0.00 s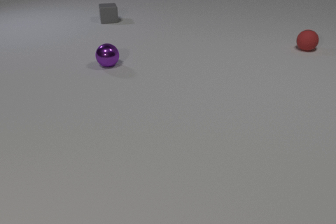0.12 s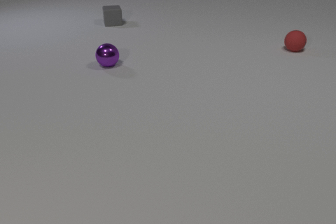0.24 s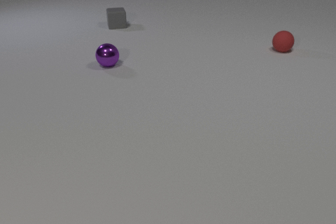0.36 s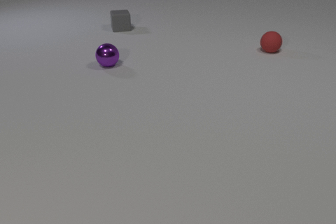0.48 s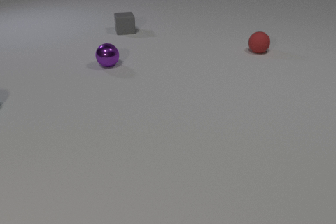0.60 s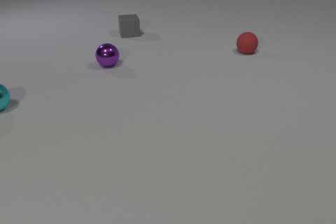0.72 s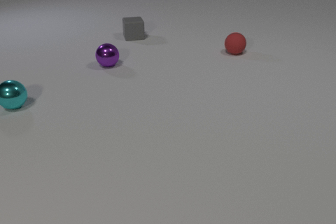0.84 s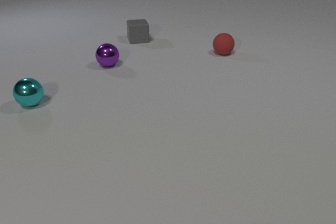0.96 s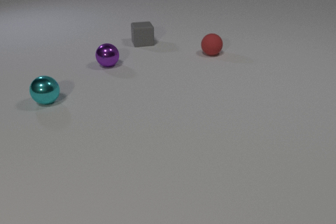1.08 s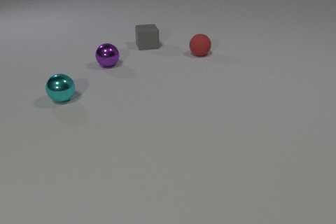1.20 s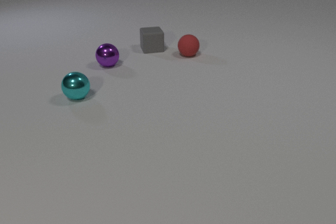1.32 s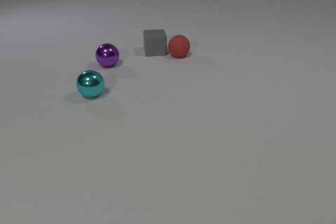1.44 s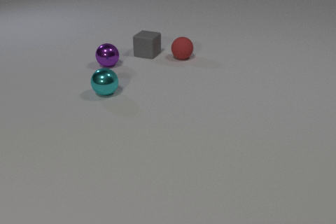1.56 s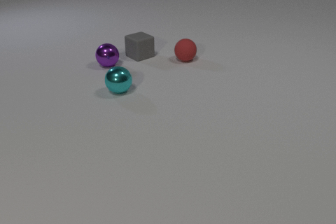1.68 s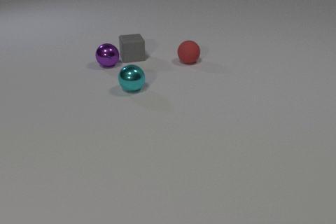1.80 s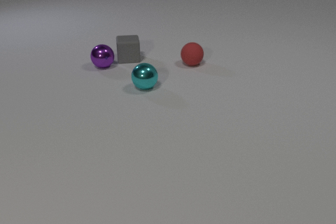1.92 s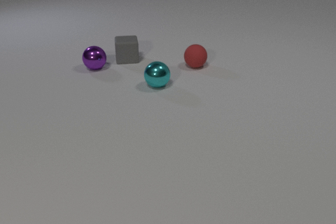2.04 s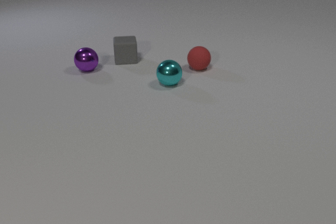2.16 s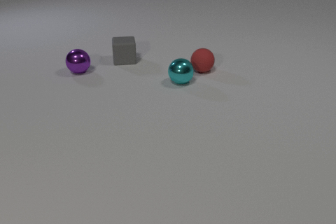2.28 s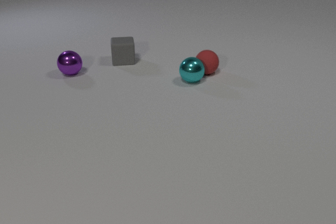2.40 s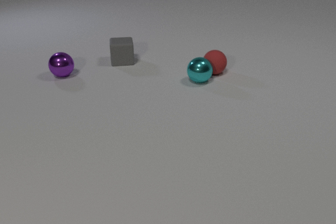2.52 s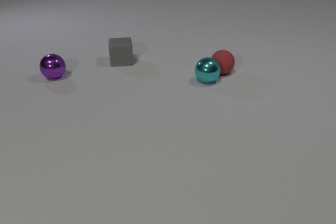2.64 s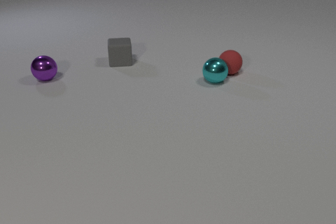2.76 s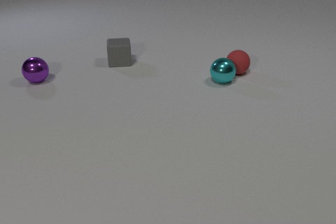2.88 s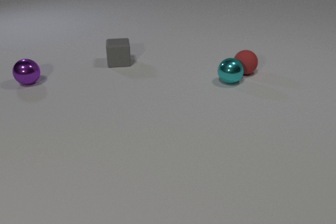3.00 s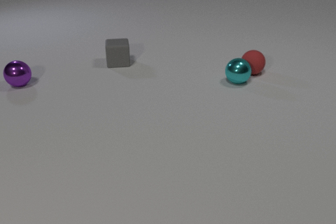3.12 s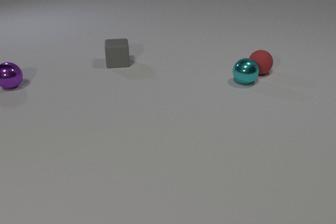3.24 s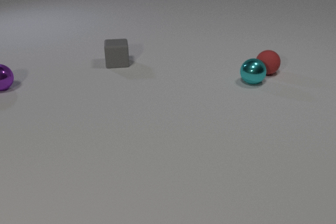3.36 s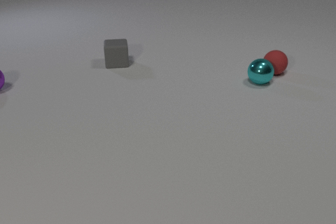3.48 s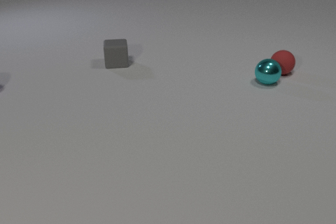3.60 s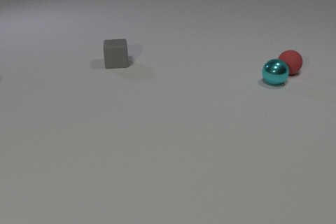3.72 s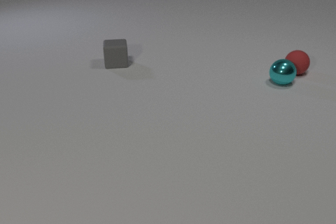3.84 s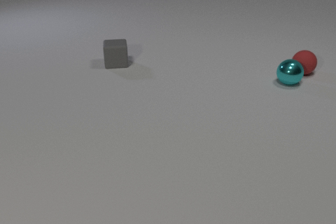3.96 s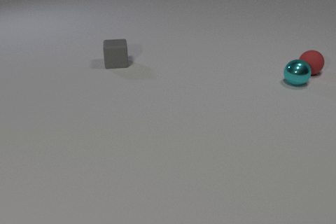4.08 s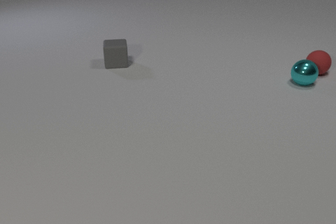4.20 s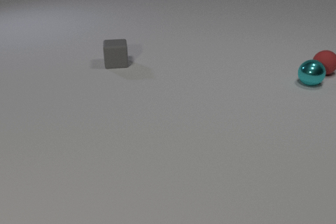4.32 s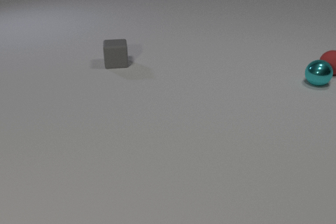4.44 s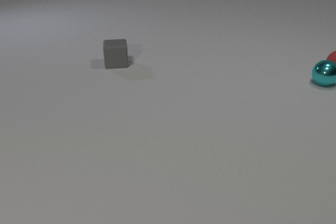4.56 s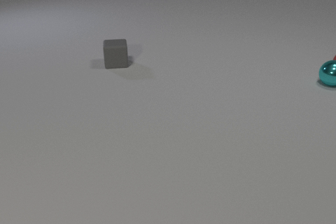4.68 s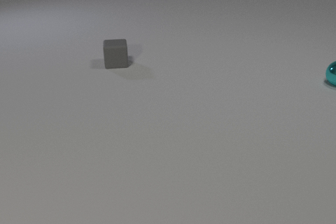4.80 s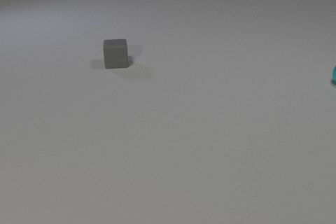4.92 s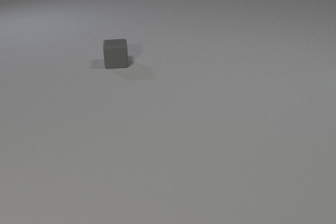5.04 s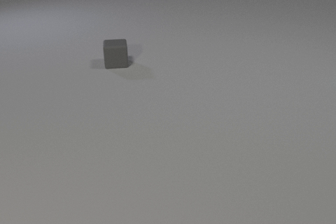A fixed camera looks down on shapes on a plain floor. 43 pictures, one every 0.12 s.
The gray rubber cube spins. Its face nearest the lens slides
to the left.
The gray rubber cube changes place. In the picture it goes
toward the camera.
0.00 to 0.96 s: The red rubber sphere rolls to the left. The gray rubber cube slides toward the camera and to the right. The cyan metal sphere comes in at the left edge, rolls to the right.
0.96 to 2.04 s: The red rubber sphere rolls toward the camera. The gray rubber cube slides toward the camera, spins so that its near face slides to the left, clockwise seen from above. The cyan metal sphere rolls to the right. The purple metal sphere rolls to the left. The red rubber sphere and the gray rubber cube collide. The gray rubber cube and the purple metal sphere collide.
2.04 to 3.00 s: The red rubber sphere rolls to the right. The gray rubber cube slides to the left and toward the camera. The cyan metal sphere rolls to the right. The purple metal sphere rolls to the left. The red rubber sphere and the cyan metal sphere collide.
3.00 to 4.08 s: The red rubber sphere rolls to the right. The cyan metal sphere rolls to the right. The purple metal sphere rolls to the left, leaves at the left edge.
4.08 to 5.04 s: The red rubber sphere rolls to the right and away from the camera, leaves at the right edge. The cyan metal sphere rolls to the right, leaves at the right edge.
How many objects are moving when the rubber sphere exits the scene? 1.
What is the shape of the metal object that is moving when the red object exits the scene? sphere.
What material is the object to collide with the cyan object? rubber.
